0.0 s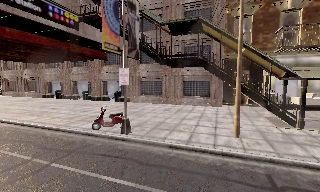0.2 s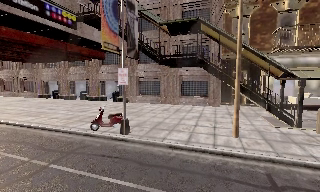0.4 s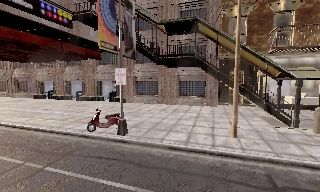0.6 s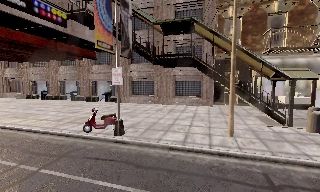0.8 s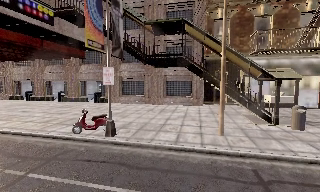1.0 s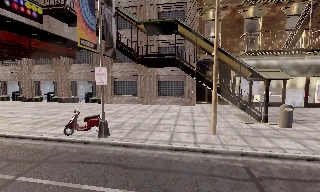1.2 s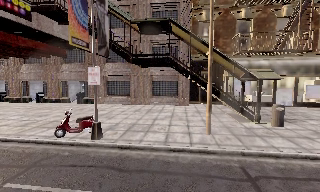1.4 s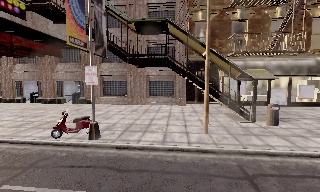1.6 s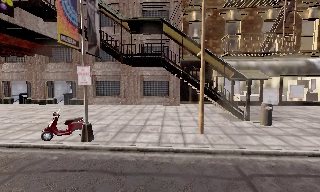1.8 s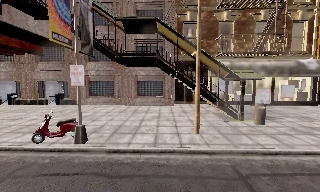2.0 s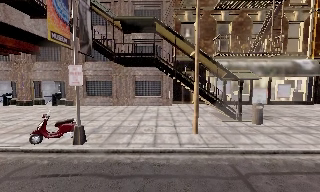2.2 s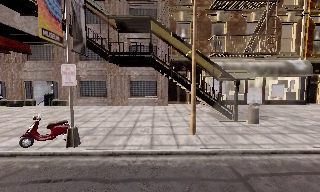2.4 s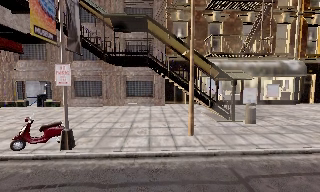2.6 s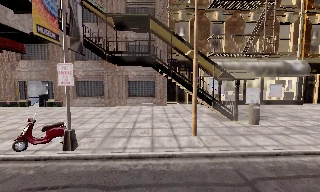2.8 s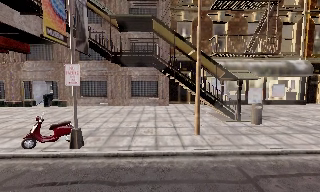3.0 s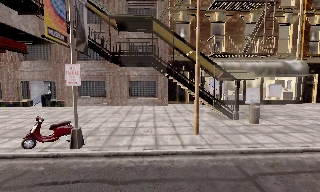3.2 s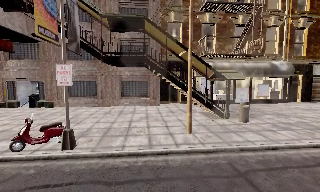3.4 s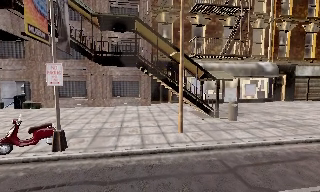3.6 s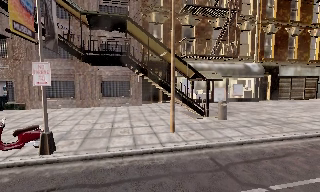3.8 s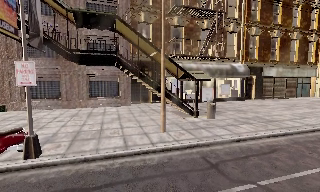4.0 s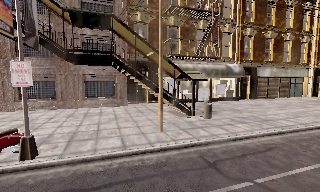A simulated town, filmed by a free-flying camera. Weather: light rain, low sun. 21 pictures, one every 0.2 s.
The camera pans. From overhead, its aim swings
clockwise.
The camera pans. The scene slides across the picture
to the left.
0.0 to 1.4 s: The camera swings to its right by about 15 degrees, and the scene slides to the left. It travels to its left, about 0.5 m.
1.4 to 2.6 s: The camera travels forward, about 1 m, so what stands in front looms larger.
2.6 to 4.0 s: The camera swings to its right by about 15 degrees, and the scene slides to the left. It travels to its left, about 0.5 m.
The film runs forward here.
